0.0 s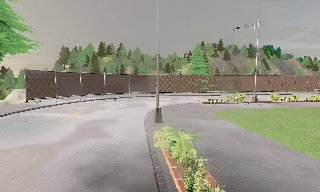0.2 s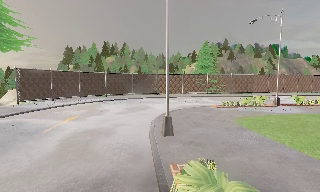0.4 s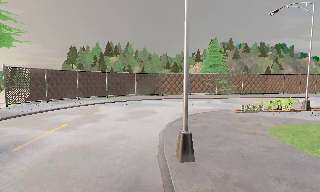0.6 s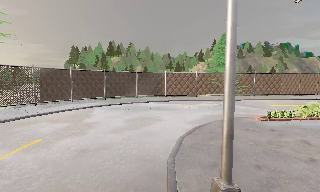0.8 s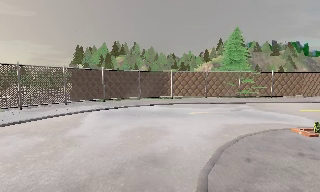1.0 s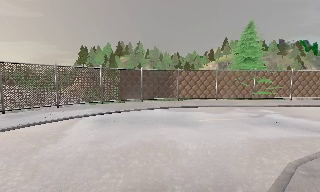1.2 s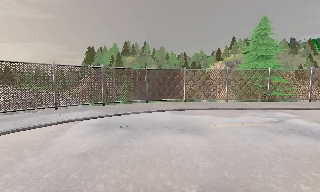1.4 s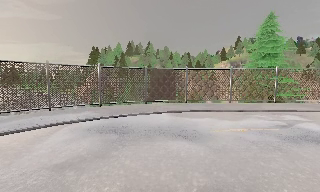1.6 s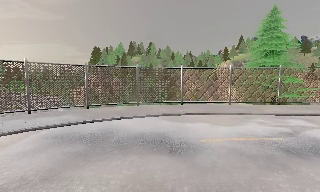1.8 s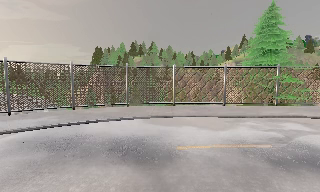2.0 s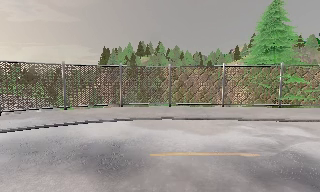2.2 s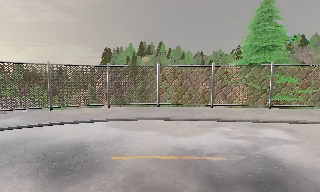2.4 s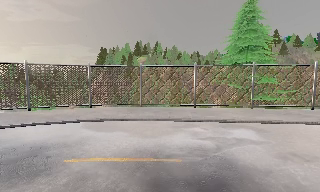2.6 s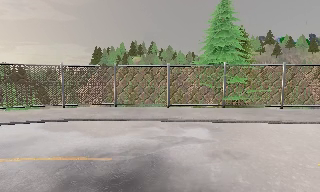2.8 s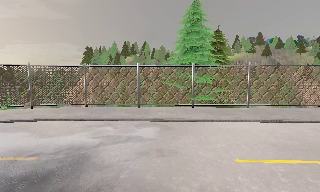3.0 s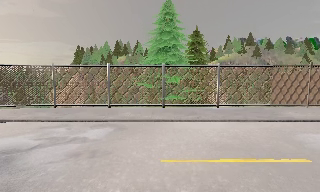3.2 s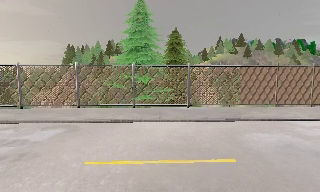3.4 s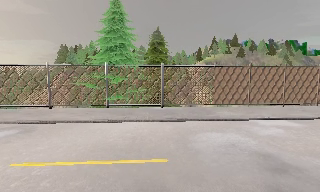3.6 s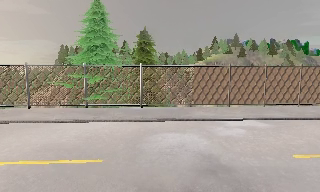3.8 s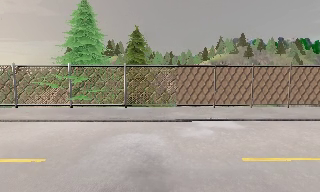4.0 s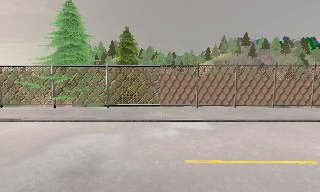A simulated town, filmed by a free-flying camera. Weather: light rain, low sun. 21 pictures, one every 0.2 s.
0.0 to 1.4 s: The camera pans to its left, which is counterclockwise from overhead, by about 10 degrees. It travels forward, about 12 m, so what stands in front looms larger. It loses speed.
1.4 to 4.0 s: The camera travels to its right, about 18 m, so close, fixed things drift to the left.
The film runs forward here.
